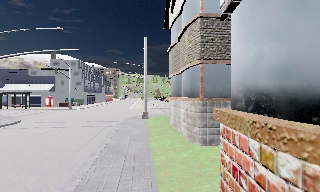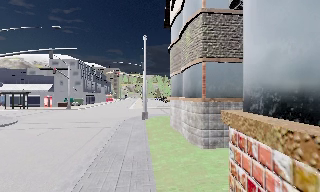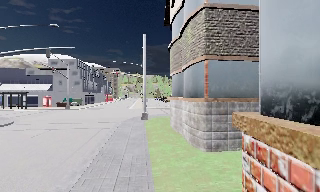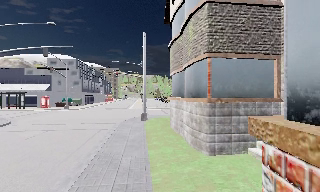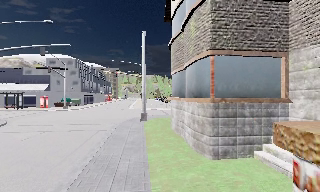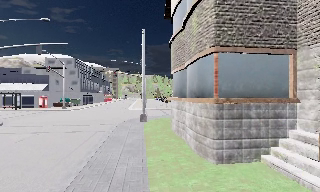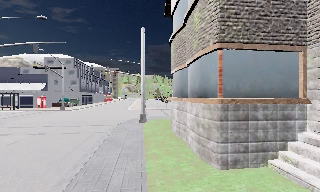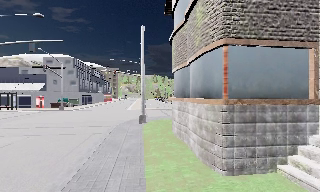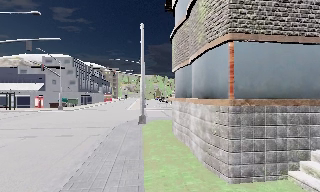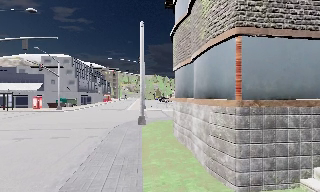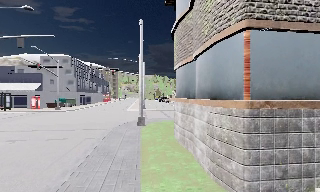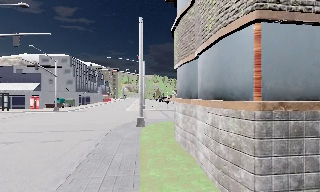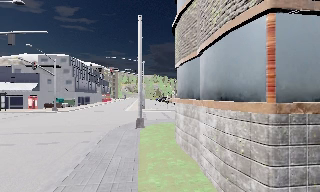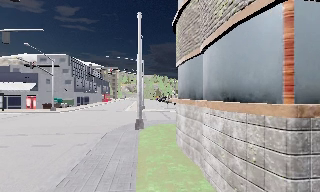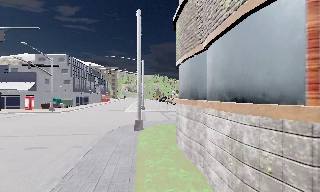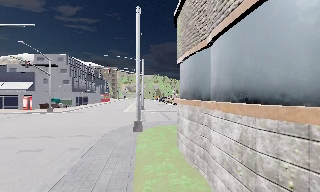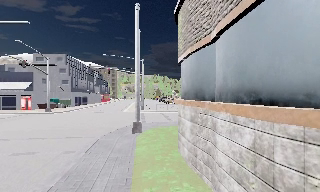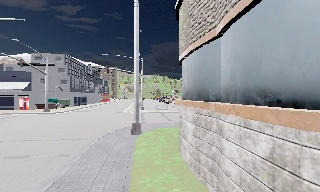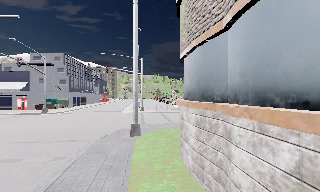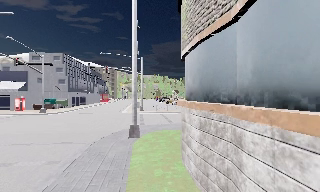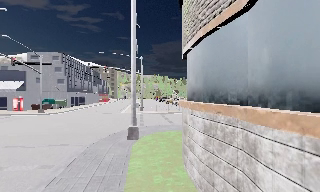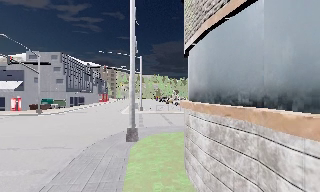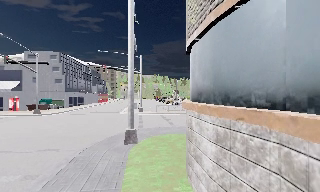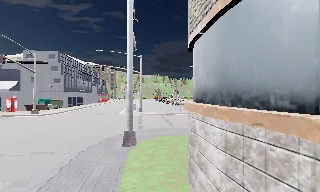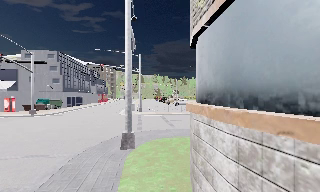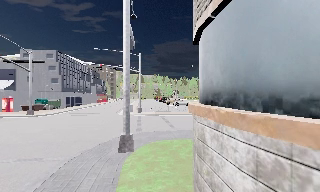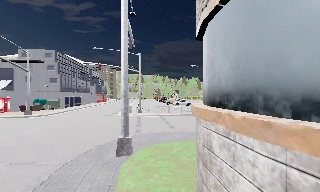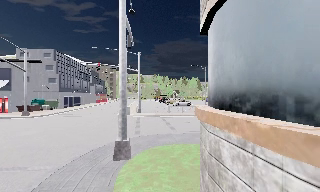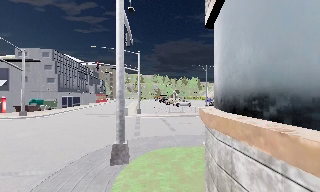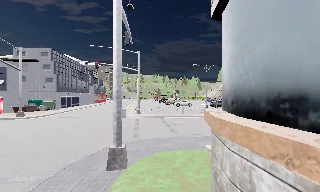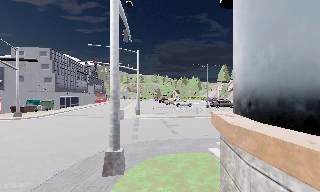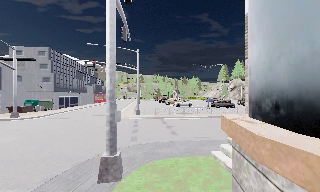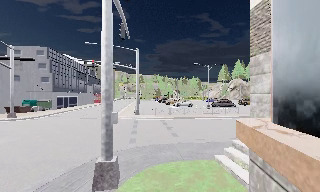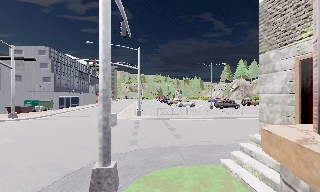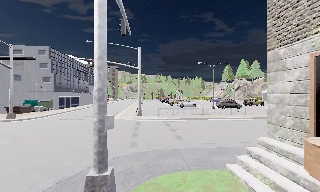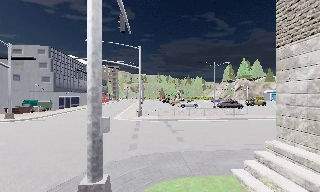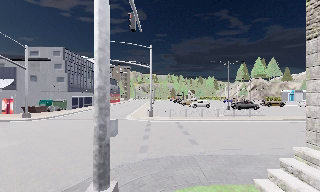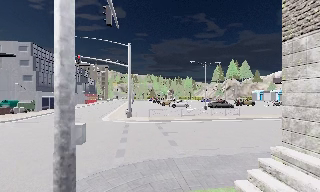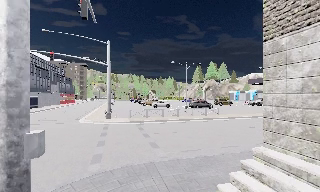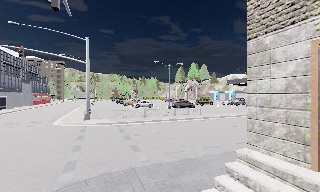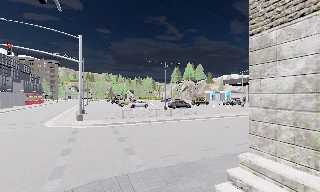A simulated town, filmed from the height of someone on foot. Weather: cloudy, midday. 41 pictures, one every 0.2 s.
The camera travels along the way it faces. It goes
forward.
0.0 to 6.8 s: The camera travels forward, about 12 m, so what stands in front looms larger.
6.8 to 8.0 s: The scene slides to the left, as the camera pans about 15 degrees to its right. It travels forward, about 2 m, so what stands in front looms larger.
The film runs forward here.
